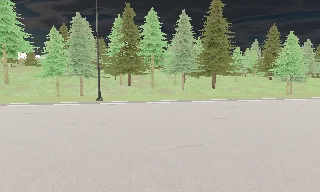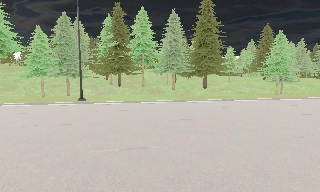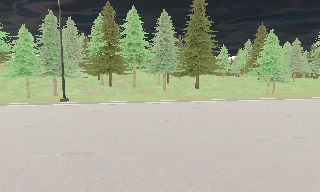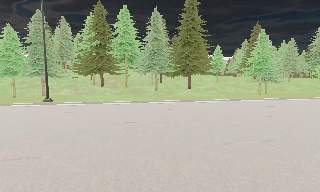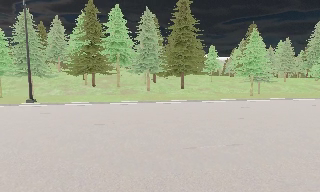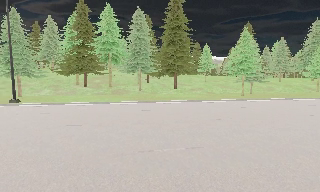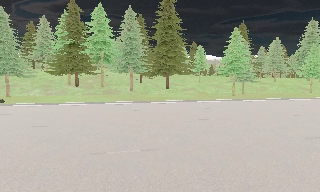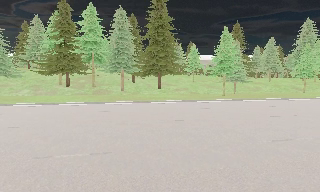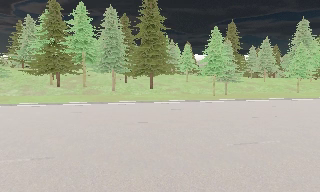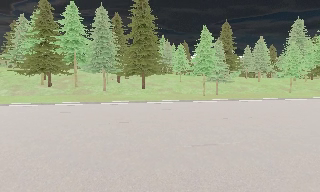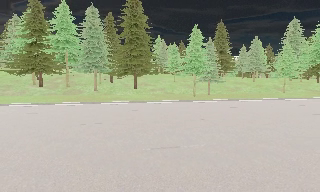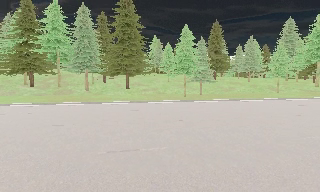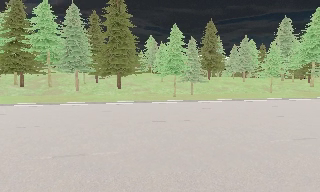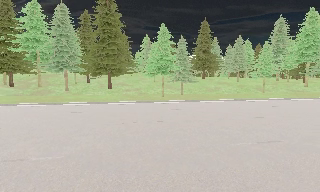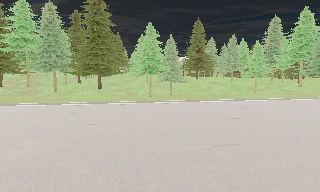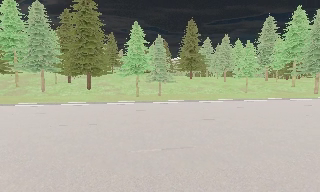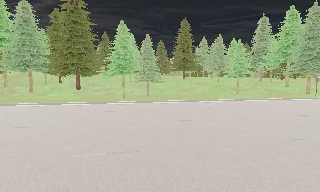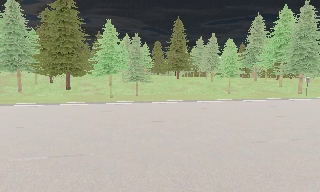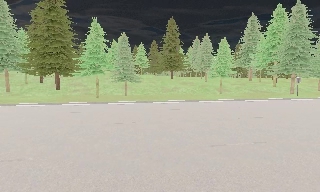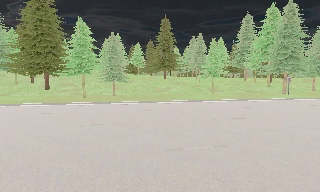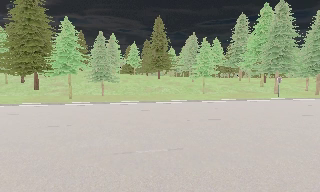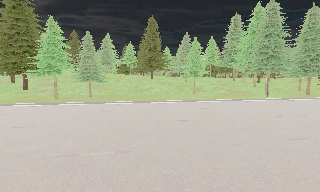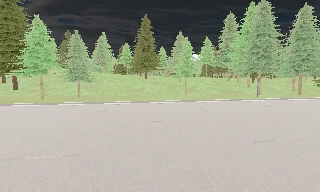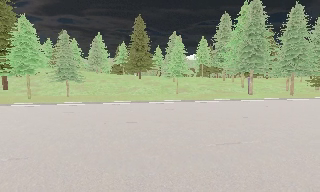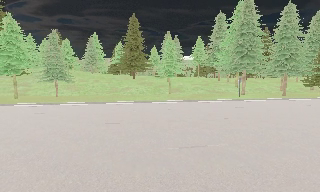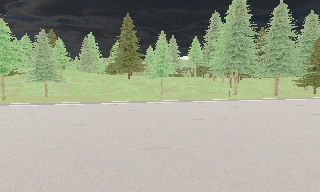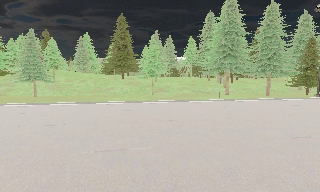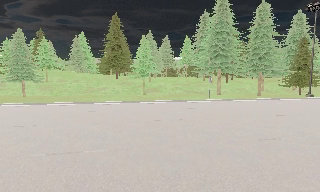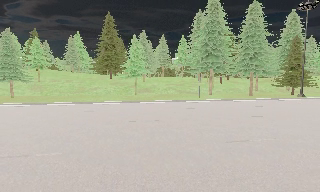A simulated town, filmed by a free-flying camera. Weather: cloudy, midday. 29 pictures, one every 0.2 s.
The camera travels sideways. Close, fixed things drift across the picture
to the left.
0.0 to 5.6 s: The camera travels to its right, about 40 m, so close, fixed things drift to the left.
The film runs backward here.
